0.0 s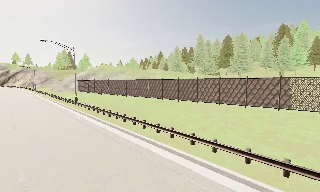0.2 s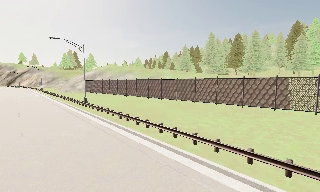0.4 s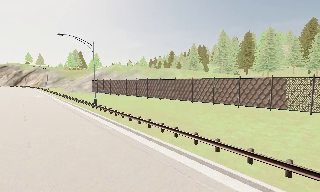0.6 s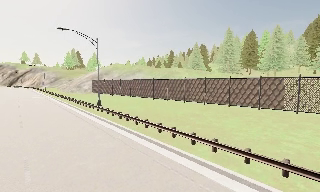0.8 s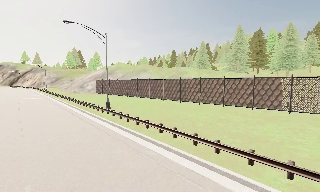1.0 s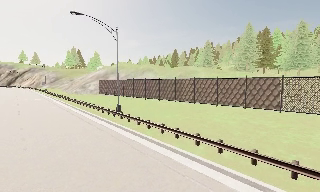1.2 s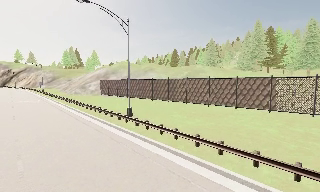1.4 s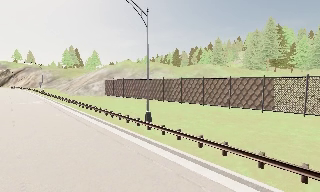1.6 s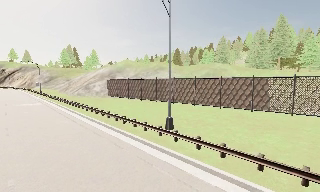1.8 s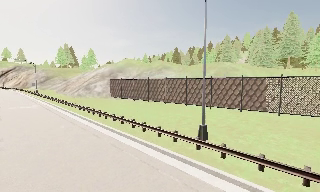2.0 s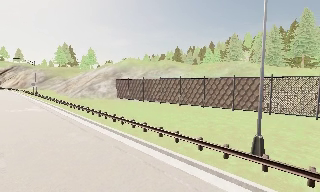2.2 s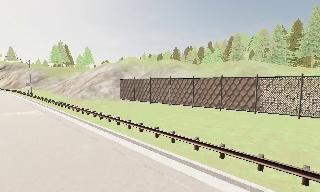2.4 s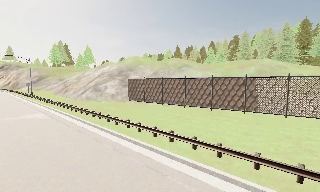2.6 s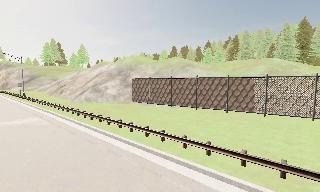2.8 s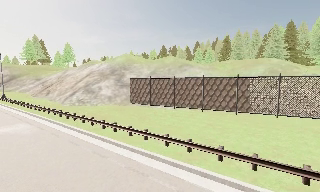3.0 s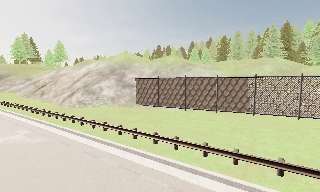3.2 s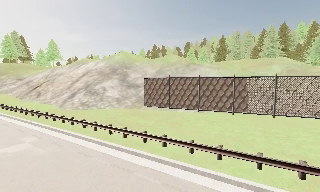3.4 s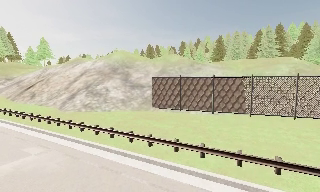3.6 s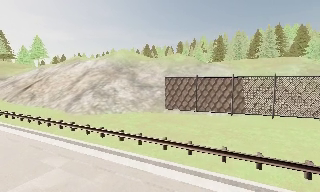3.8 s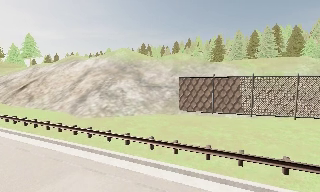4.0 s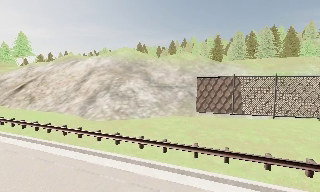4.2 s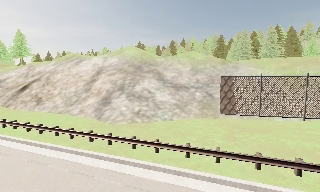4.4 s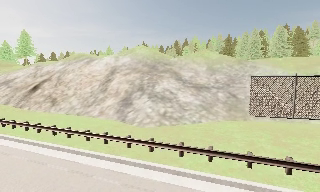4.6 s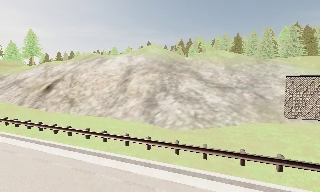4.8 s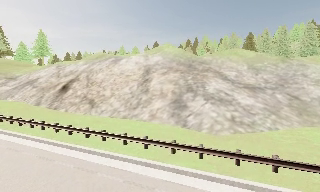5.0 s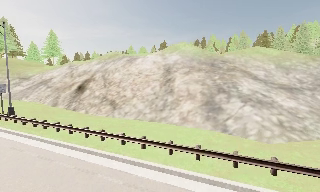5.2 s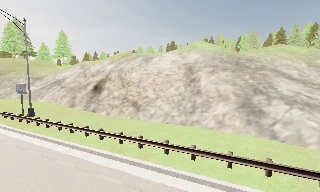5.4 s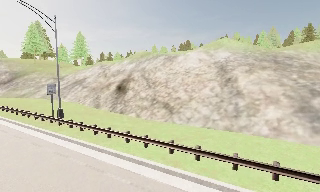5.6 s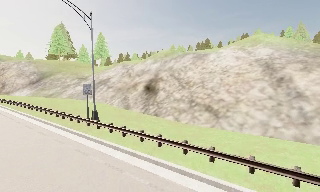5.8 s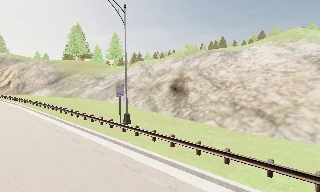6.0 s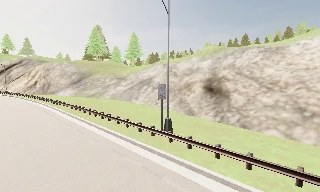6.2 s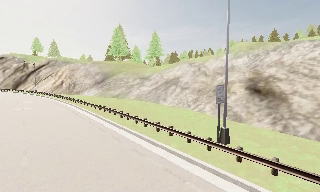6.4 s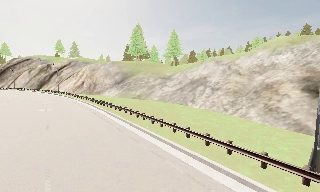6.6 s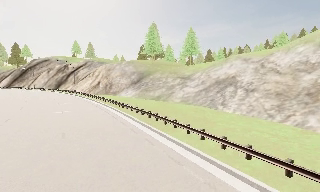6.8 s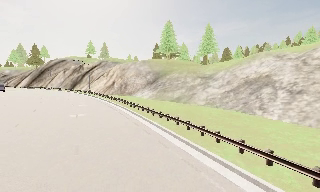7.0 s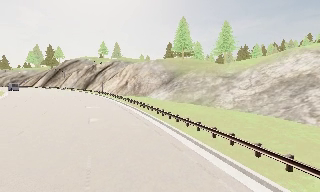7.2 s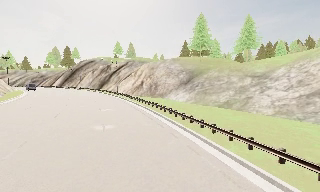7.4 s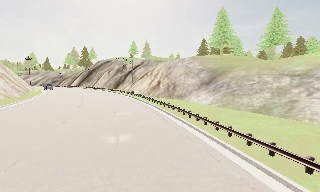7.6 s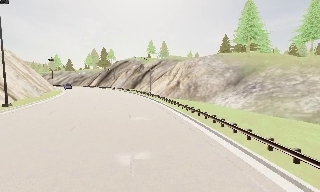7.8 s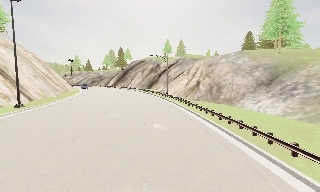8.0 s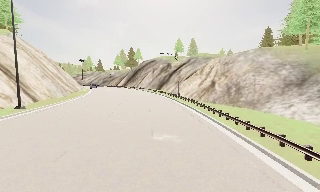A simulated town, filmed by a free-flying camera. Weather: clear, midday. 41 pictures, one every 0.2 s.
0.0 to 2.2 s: The camera travels forward and to its left, about 25 m, so what stands in front looms larger.
2.2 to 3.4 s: The camera pans to its right, which is clockwise from overhead, by about 15 degrees. It travels to its left and forward, about 12 m, so close, fixed things drift to the right.
3.4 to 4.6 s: The camera travels to its left and forward, about 12 m, so close, fixed things drift to the right.
4.6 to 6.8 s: The scene slides to the right, as the camera pans about 45 degrees to its left. It travels to its left and forward, about 25 m, so close, fixed things drift to the right.
6.8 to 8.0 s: The scene slides to the right, as the camera pans about 30 degrees to its left. It travels forward, about 14 m, so what stands in front looms larger.
The film runs forward here.
